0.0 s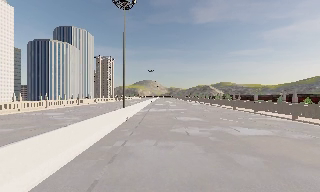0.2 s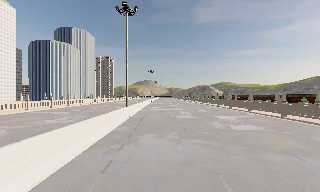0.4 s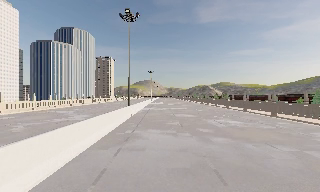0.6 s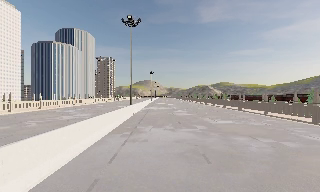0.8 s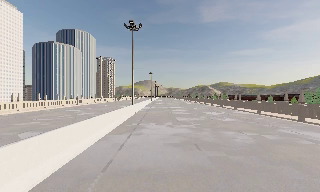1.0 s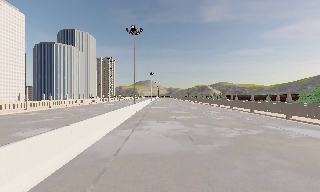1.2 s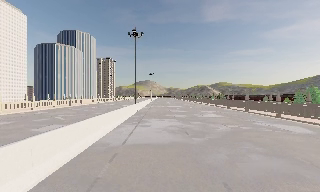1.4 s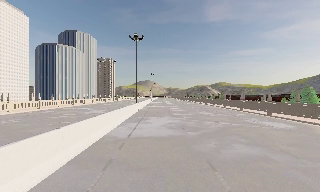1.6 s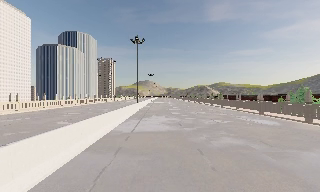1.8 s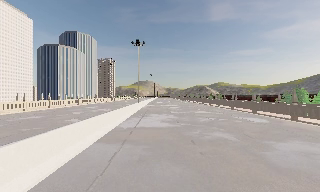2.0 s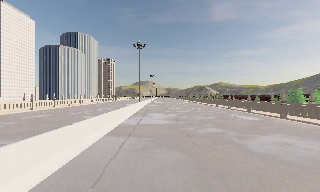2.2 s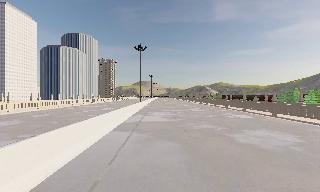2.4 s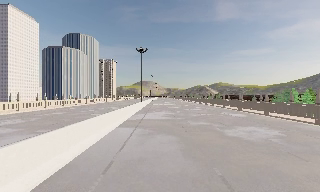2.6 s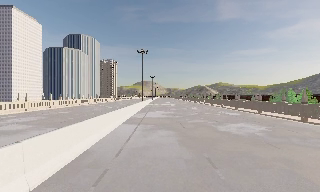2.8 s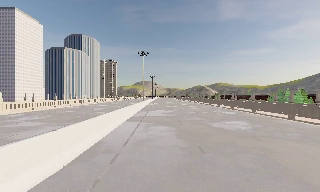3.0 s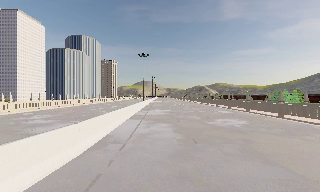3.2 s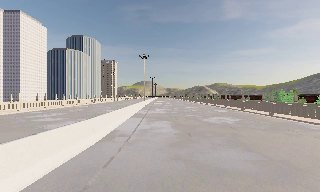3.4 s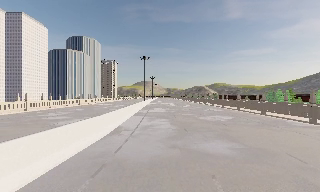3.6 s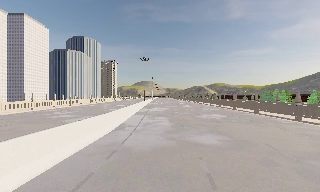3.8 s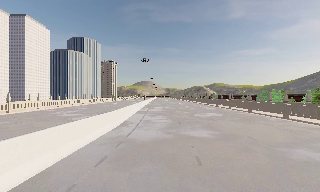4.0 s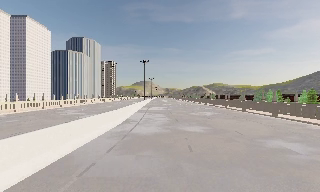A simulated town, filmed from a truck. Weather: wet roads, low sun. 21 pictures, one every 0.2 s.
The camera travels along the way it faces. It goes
backward.
0.0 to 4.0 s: The camera travels backward, about 25 m, so what stands in front gets smaller.
The film runs backward here.
